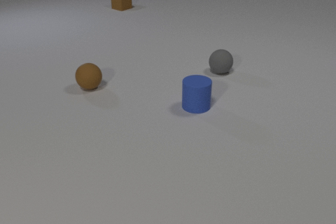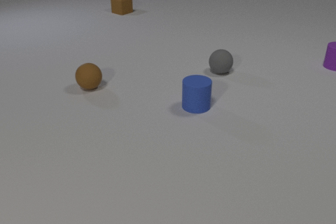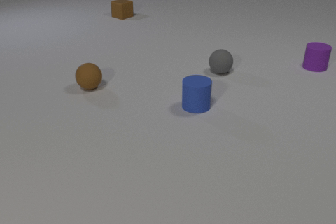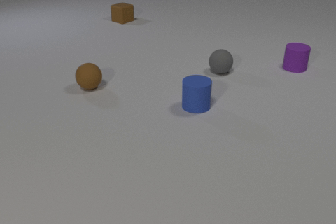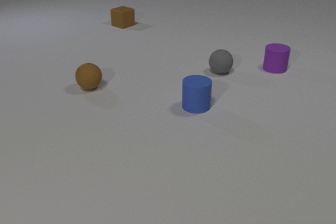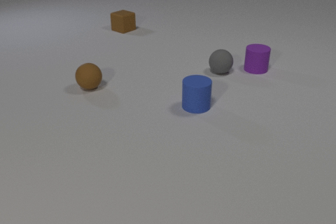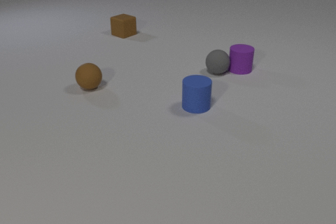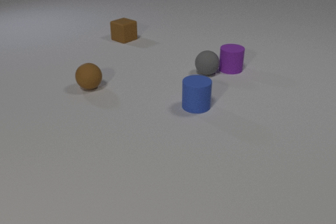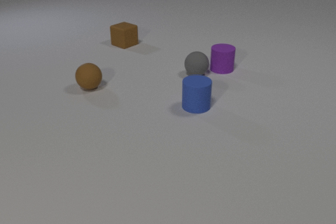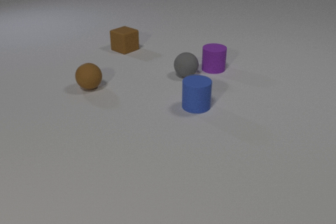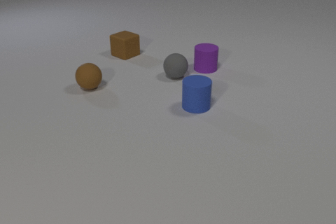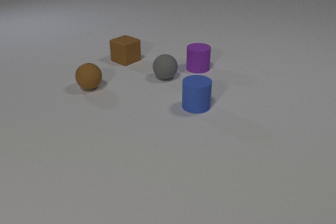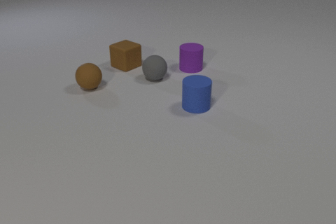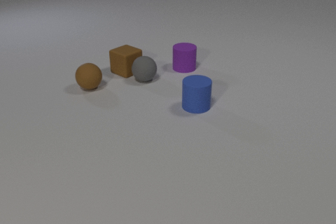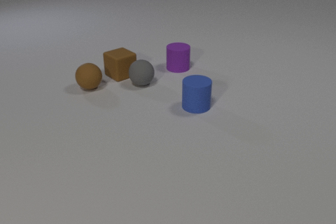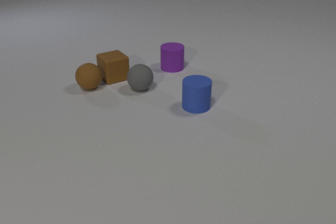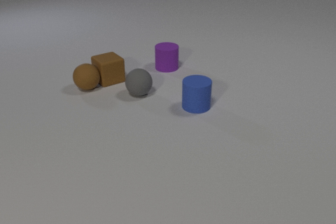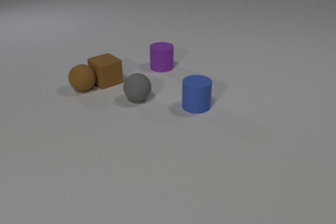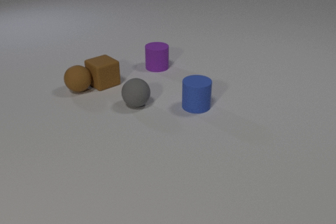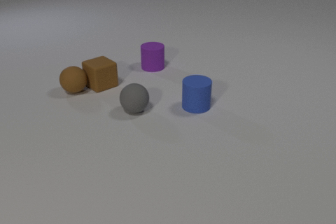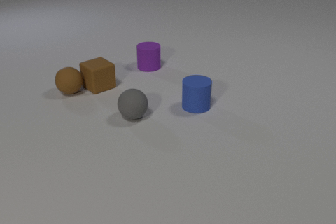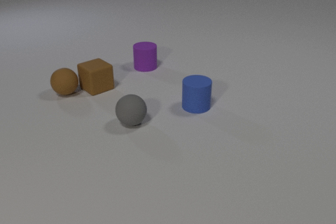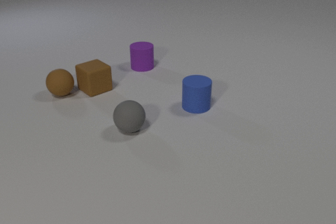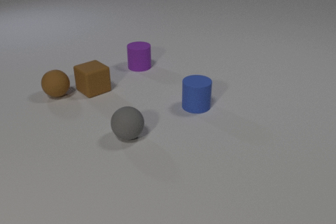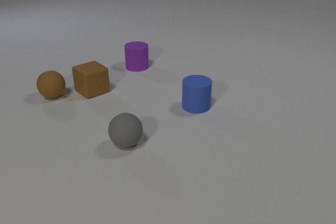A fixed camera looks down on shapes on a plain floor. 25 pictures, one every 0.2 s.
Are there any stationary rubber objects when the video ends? yes.
What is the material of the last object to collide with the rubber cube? rubber.
Are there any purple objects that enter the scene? yes.
0.0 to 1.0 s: The purple rubber cylinder comes in at the right edge, slides to the left and toward the camera. The brown rubber cube slides toward the camera.
1.0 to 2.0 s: The purple rubber cylinder slides to the left. The gray rubber sphere rolls to the left. The brown rubber cube slides toward the camera. The purple rubber cylinder and the gray rubber sphere collide.
2.0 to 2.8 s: The purple rubber cylinder slides to the left. The gray rubber sphere rolls to the left and toward the camera. The brown rubber cube slides toward the camera. The gray rubber sphere and the brown rubber cube collide.
2.8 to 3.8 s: The purple rubber cylinder slides to the left. The gray rubber sphere rolls toward the camera. The brown rubber cube slides toward the camera and to the left. The brown rubber sphere rolls to the left. The brown rubber cube and the brown rubber sphere collide.
3.8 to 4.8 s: The purple rubber cylinder slides to the left. The gray rubber sphere rolls toward the camera. The brown rubber cube slides toward the camera and to the left. The brown rubber sphere rolls to the left.
